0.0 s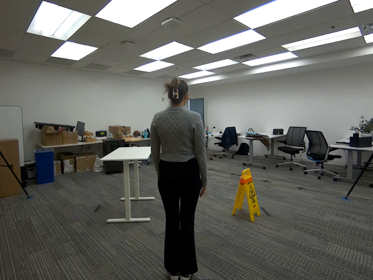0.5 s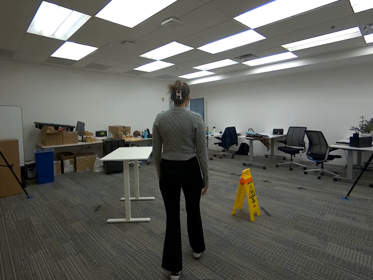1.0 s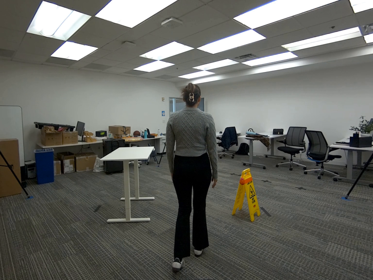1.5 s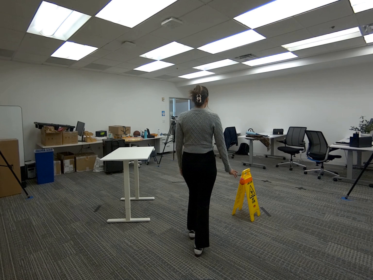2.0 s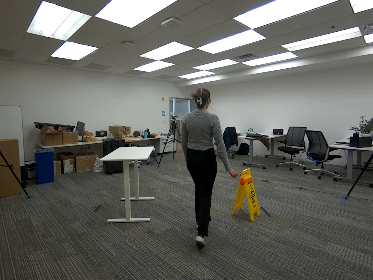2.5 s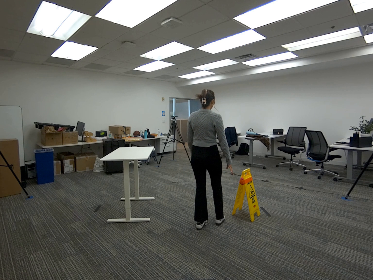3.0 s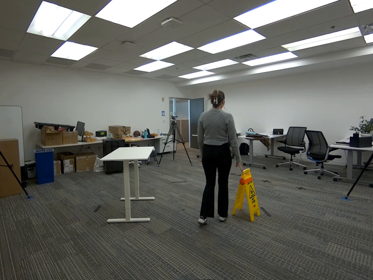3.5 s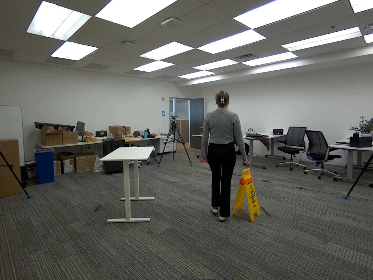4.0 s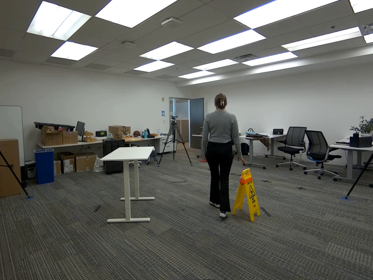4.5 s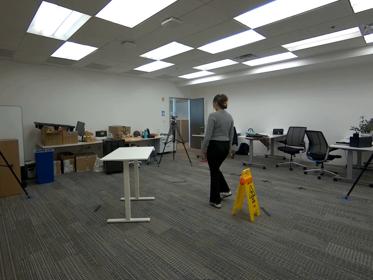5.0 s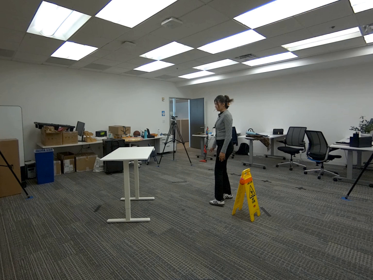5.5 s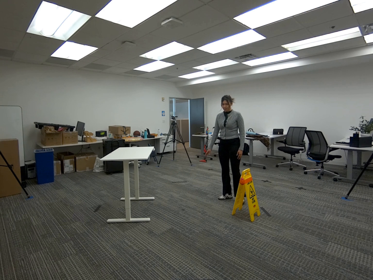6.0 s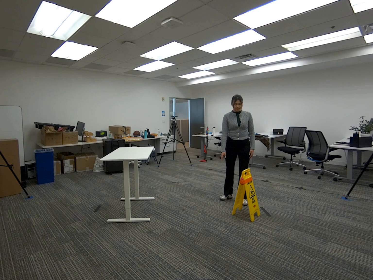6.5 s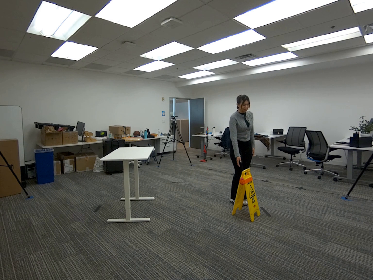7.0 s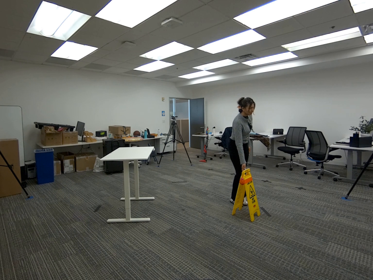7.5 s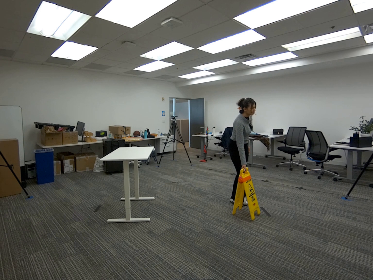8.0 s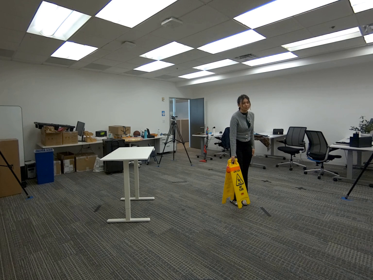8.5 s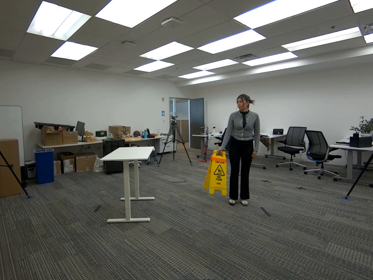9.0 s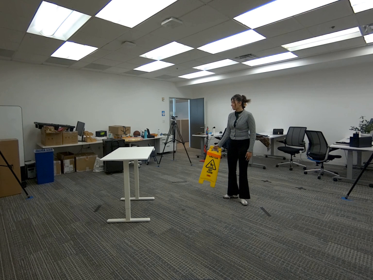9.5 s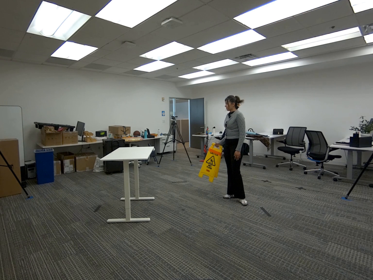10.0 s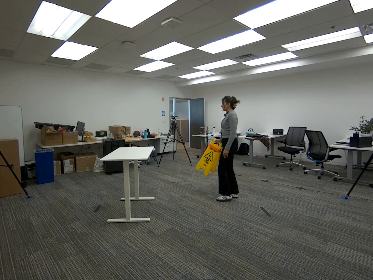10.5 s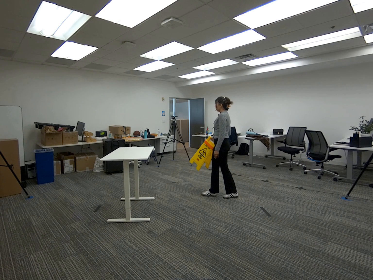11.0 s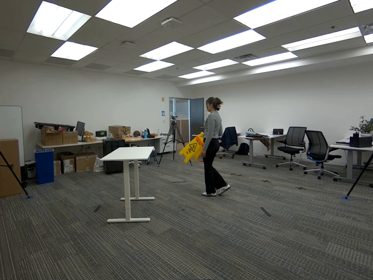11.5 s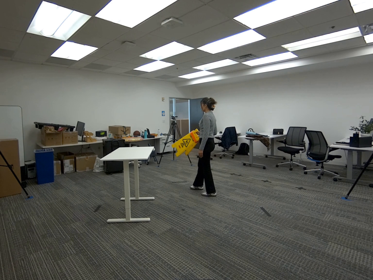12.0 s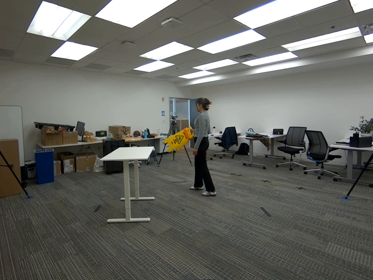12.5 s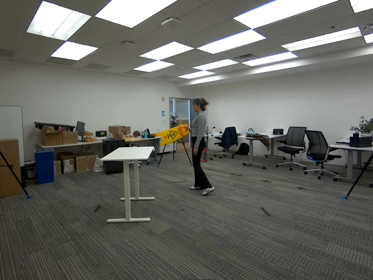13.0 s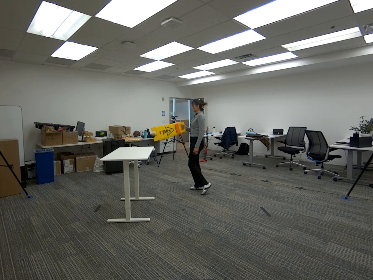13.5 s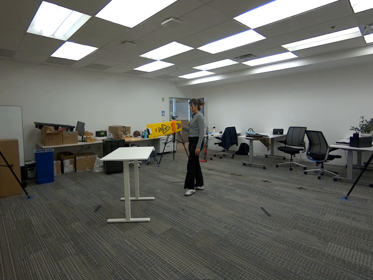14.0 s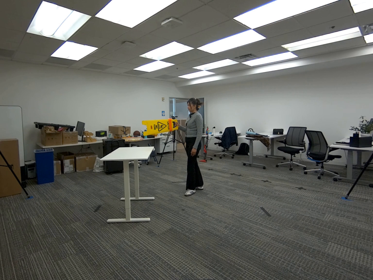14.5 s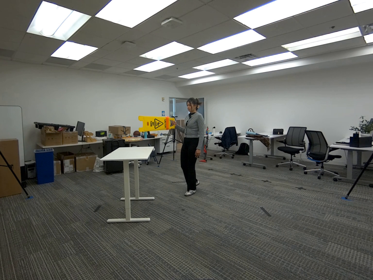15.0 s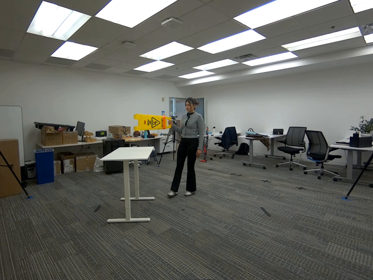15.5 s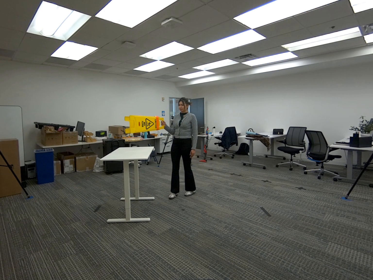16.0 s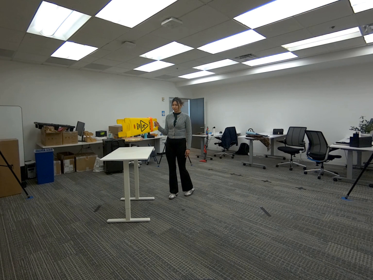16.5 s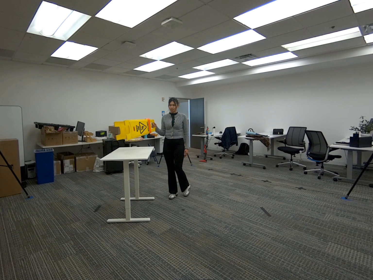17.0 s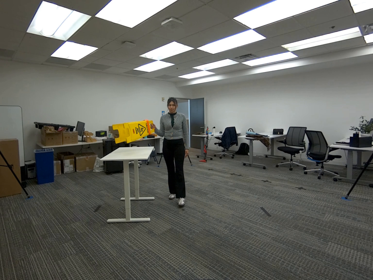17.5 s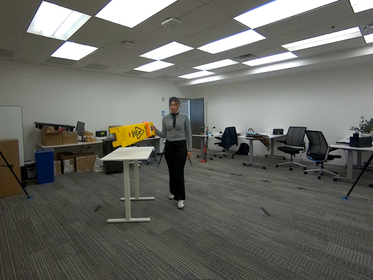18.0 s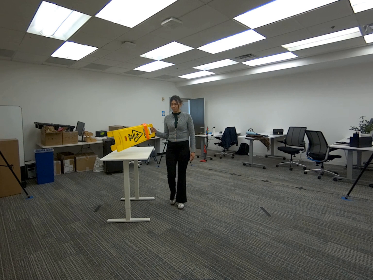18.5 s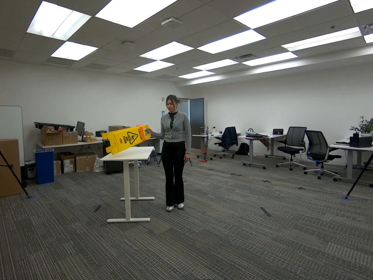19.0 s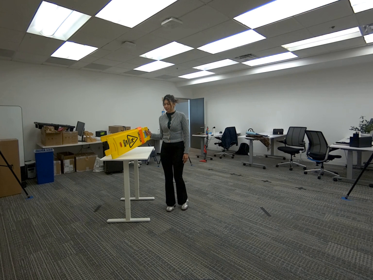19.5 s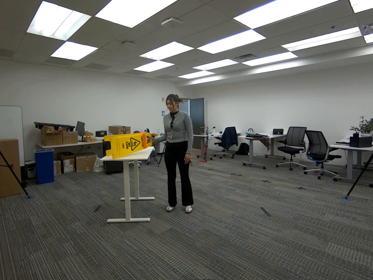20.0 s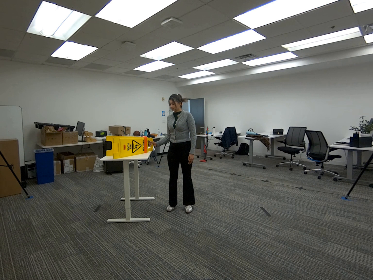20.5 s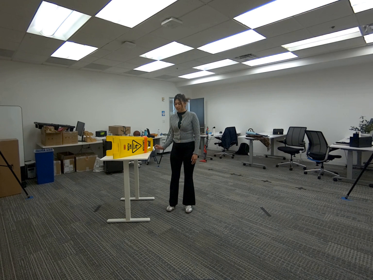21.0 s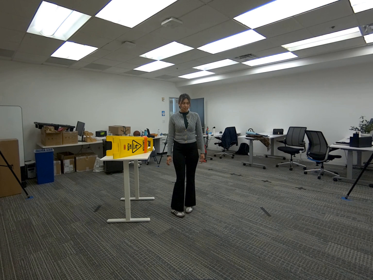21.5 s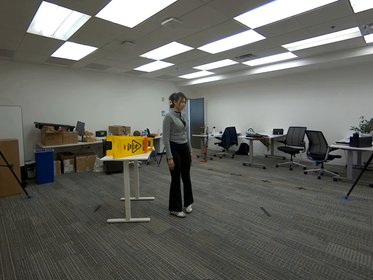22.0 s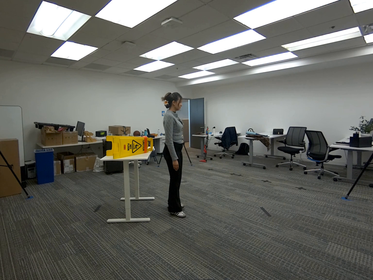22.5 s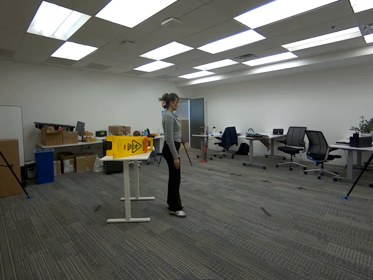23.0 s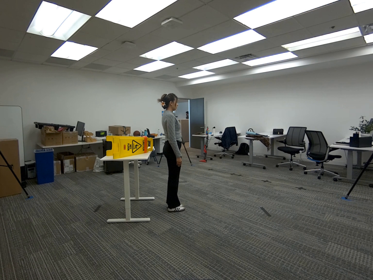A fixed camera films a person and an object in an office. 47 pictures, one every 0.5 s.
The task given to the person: Walk to the wet floor sign on the ground standing upright, pick it up with one hand, hold and walk to the white desk and place the sign on top of the desk.
